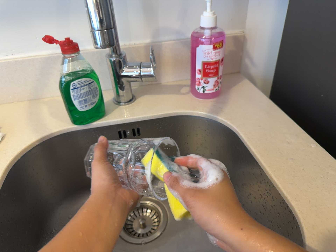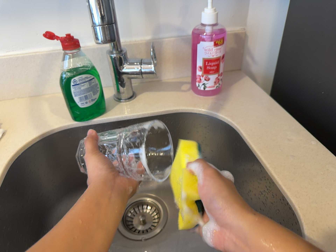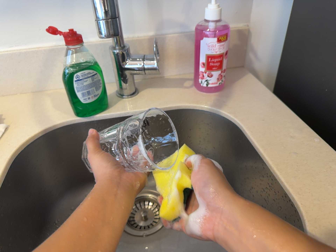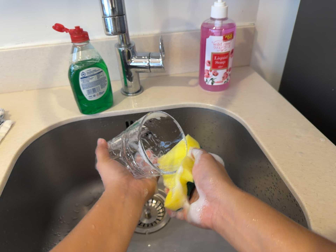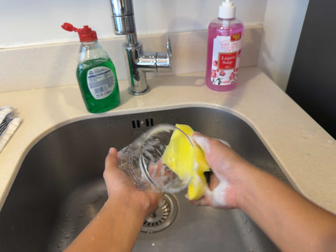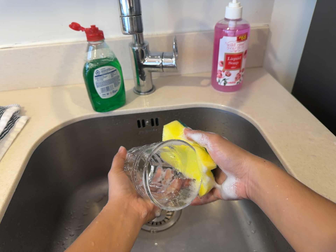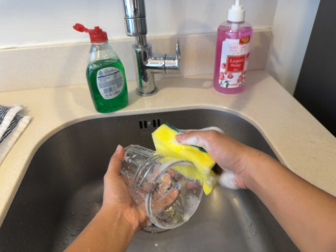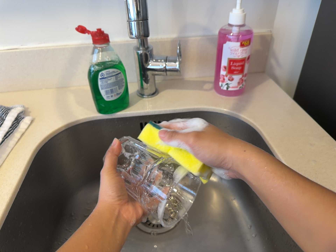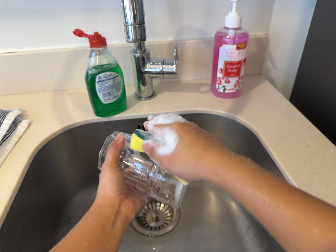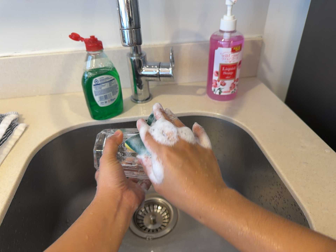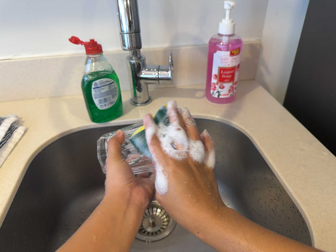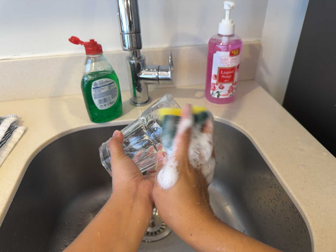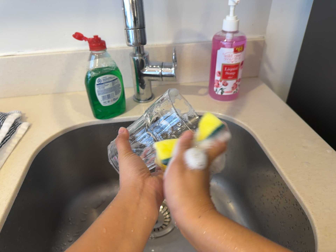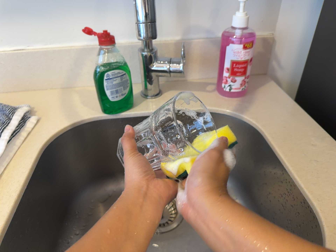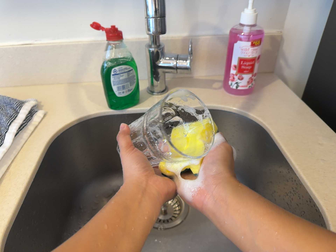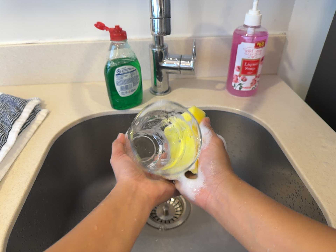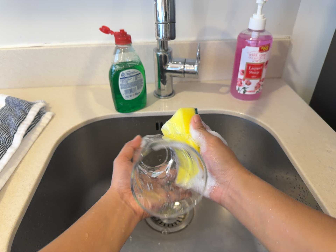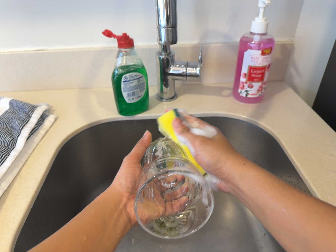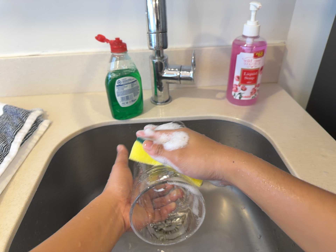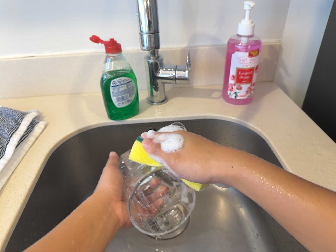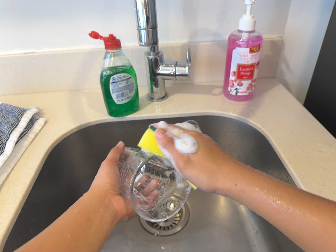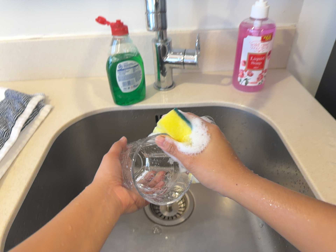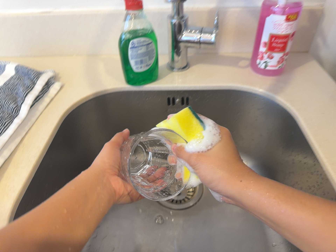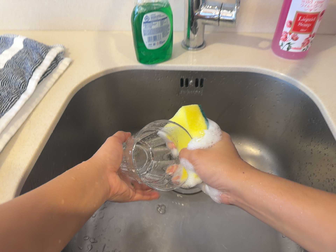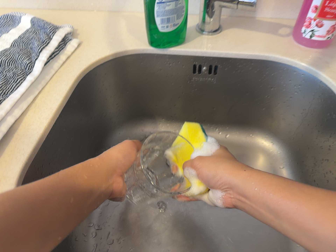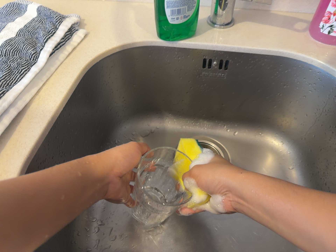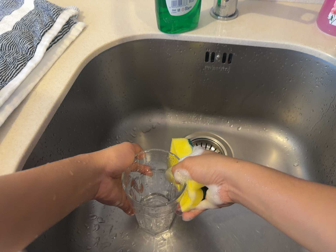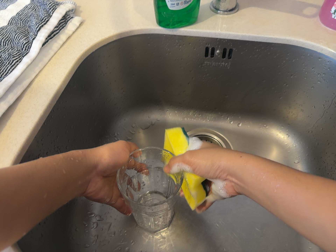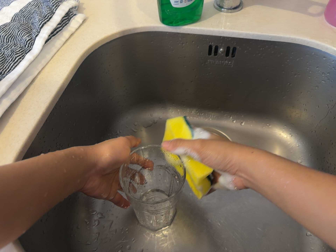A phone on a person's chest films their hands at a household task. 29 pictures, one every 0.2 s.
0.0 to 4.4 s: The camera rolls about its line of sight by about 10 degrees, and the scene rotates clockwise.
4.4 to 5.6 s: The camera travels forward, about 7 cm, so what stands in front looms larger. Its aim tips toward the bottom of its view by about 10 degrees, and the scene shifts upward.
The film runs backward here.
